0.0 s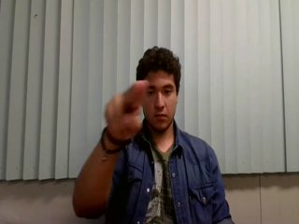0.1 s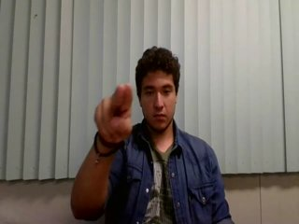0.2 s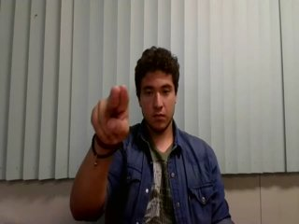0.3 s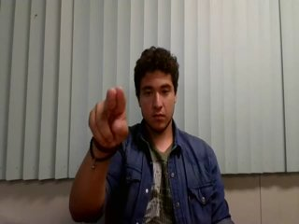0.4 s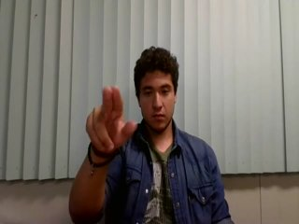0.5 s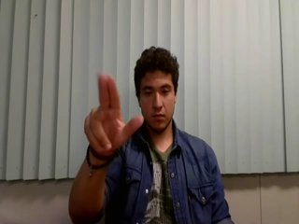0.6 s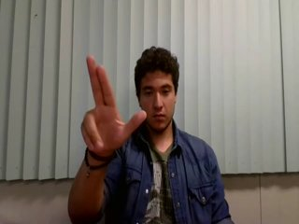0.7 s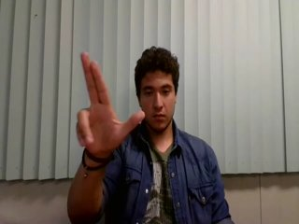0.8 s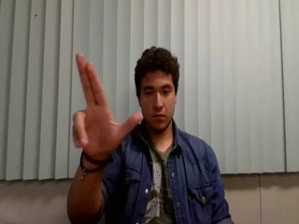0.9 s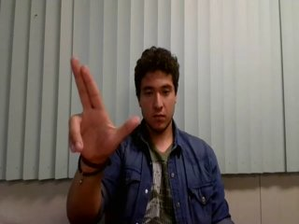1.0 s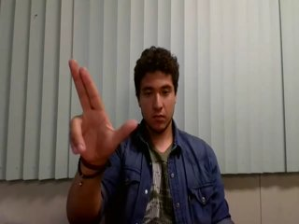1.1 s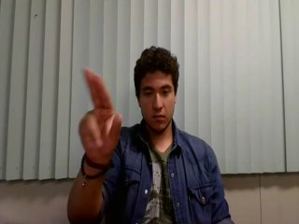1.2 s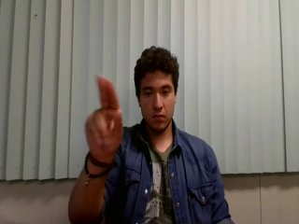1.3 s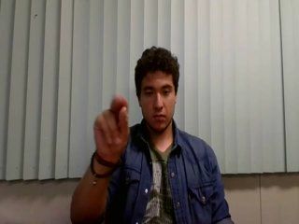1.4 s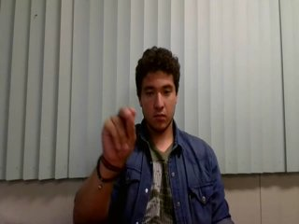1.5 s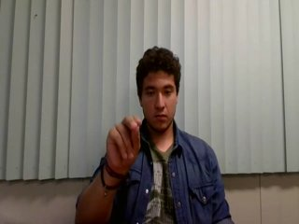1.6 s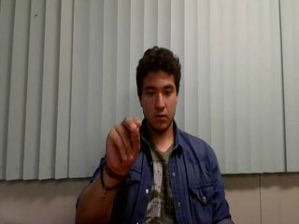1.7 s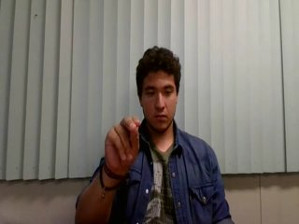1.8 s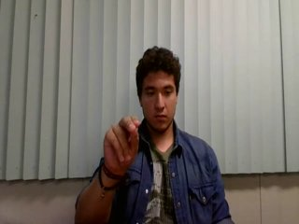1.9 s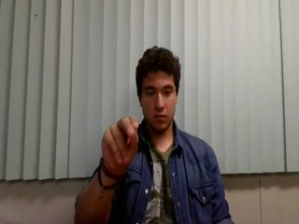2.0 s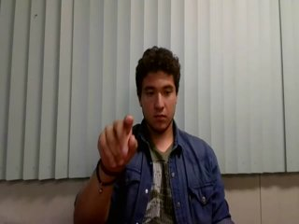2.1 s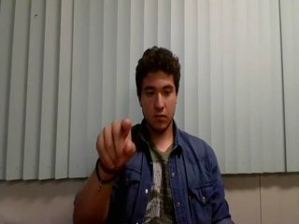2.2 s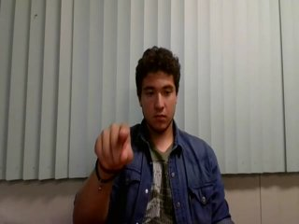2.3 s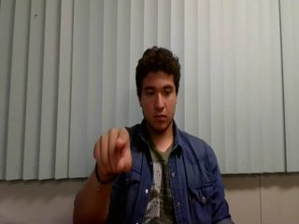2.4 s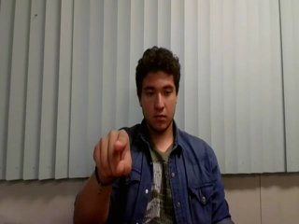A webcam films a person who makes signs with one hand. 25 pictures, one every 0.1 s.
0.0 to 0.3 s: Pointing with two fingers.
0.4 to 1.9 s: Zoom out.
2.0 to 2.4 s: Pointing with one finger.
